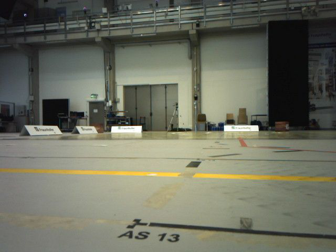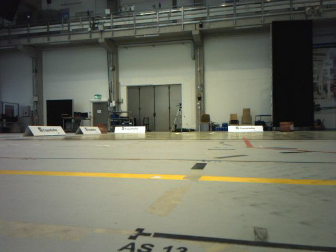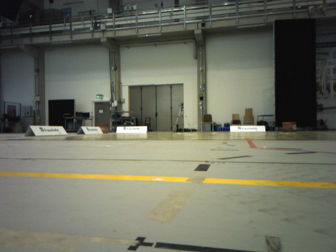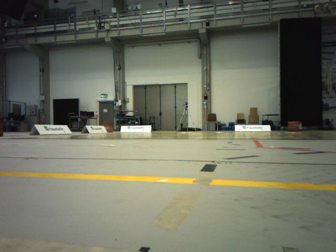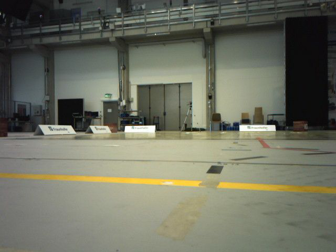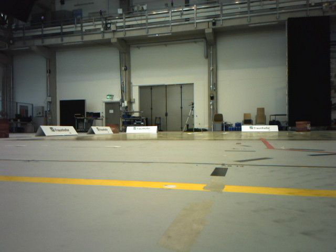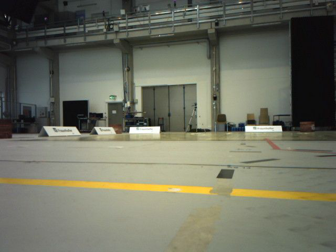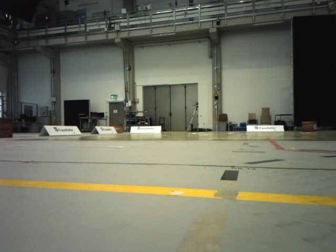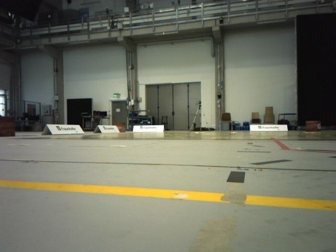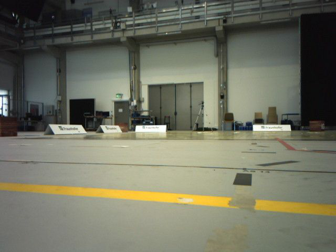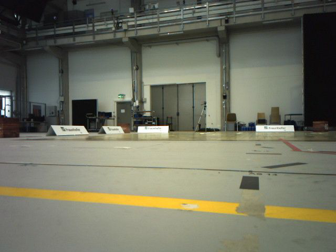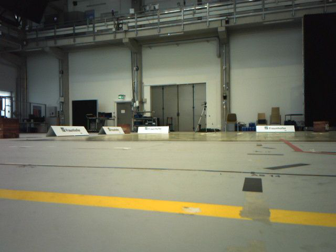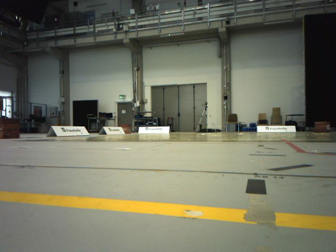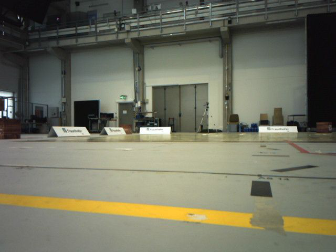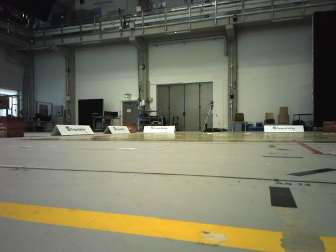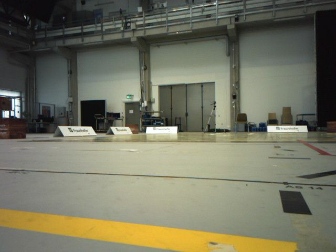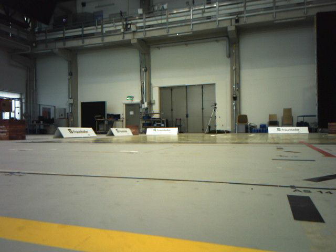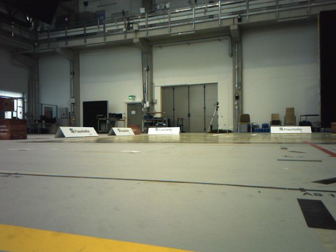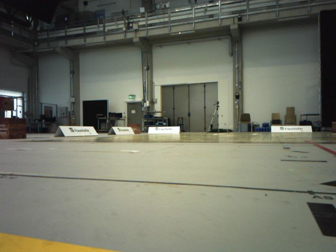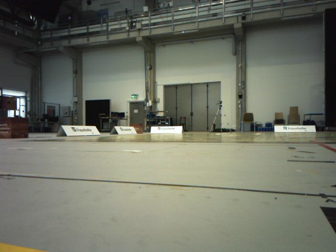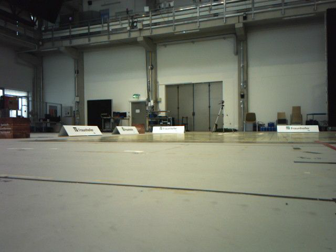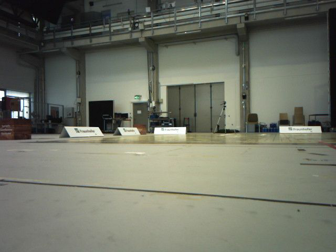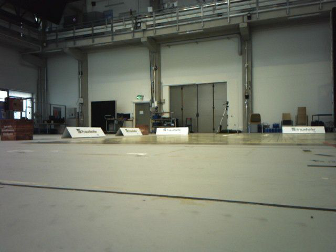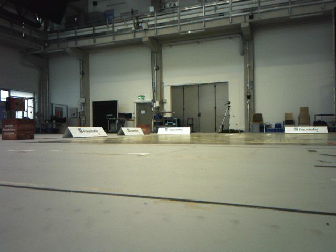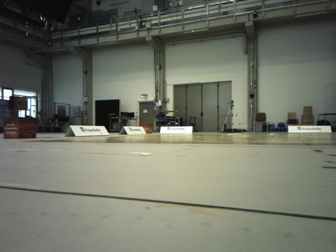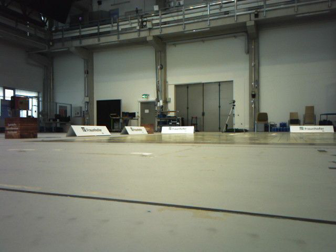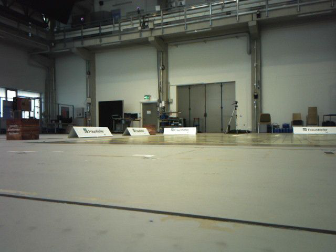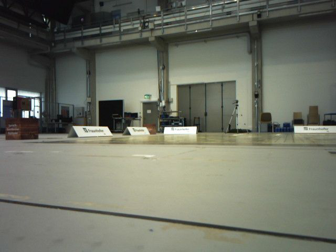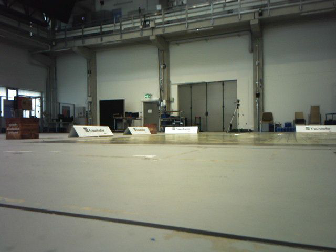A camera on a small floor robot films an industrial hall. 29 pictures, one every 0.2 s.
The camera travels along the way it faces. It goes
forward.
0.0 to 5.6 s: The camera pans to its left, which is counterclockwise from overhead, by about 10 degrees. It travels forward, about 1.2 m, so what stands in front looms larger.
The film runs forward here.
